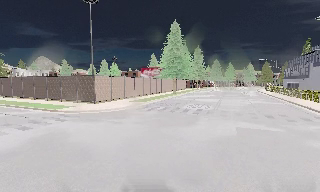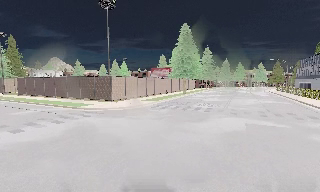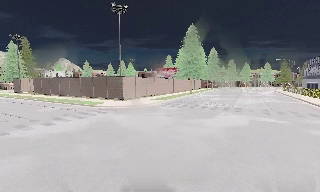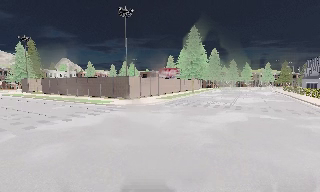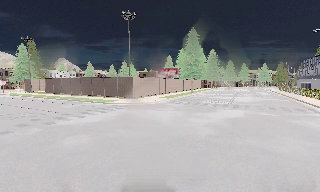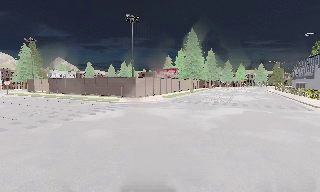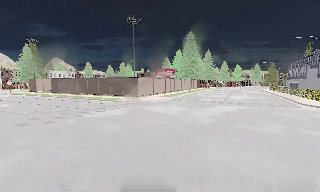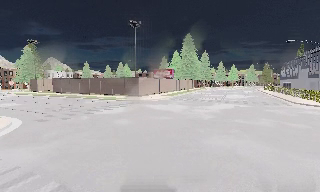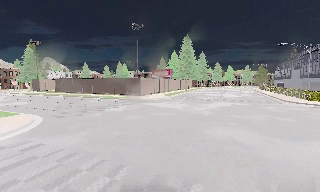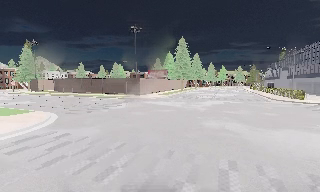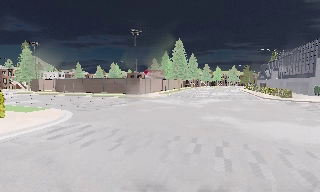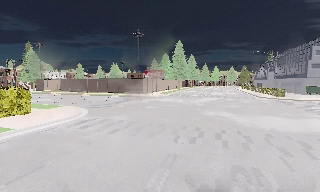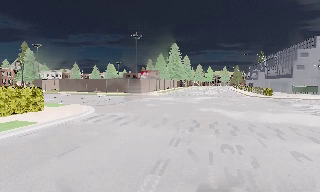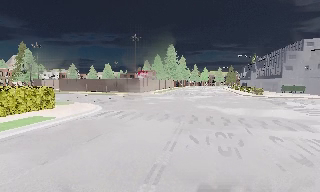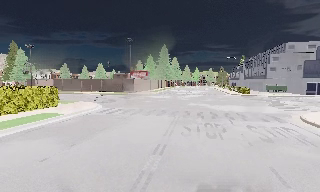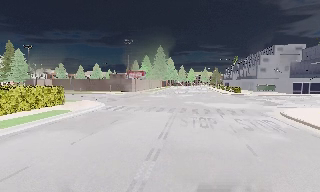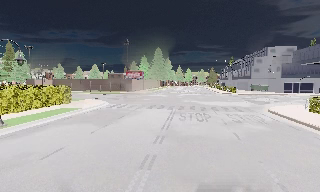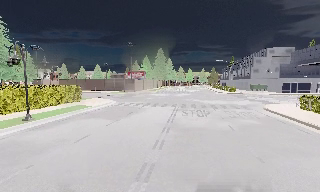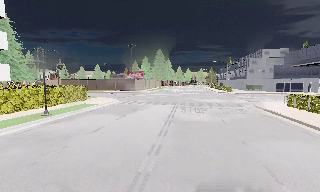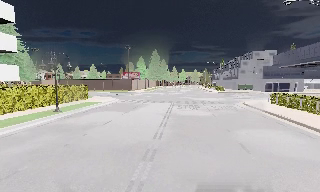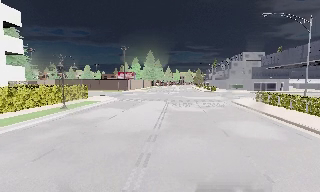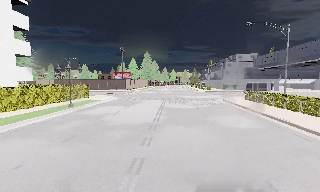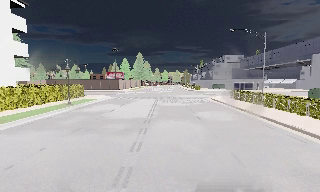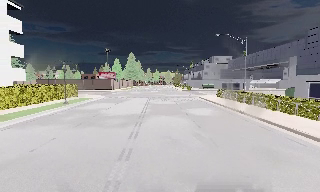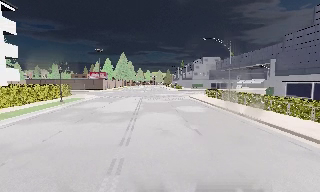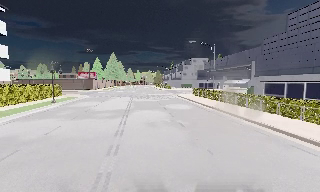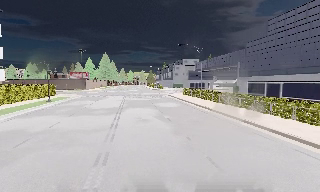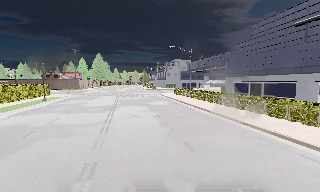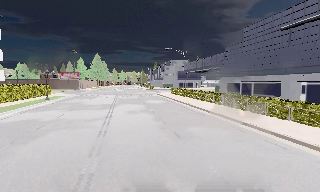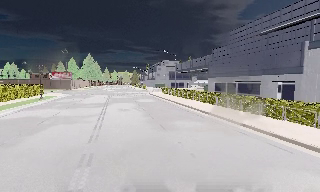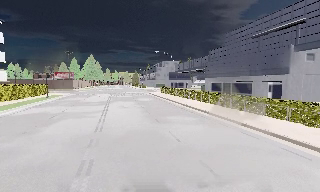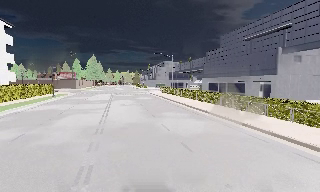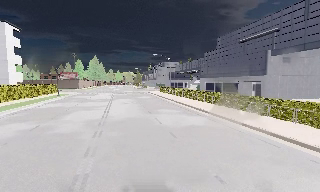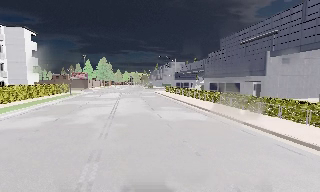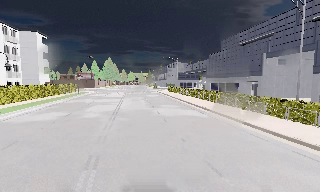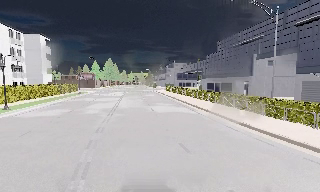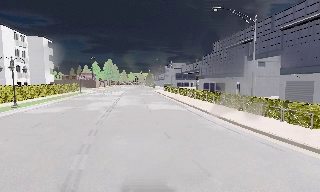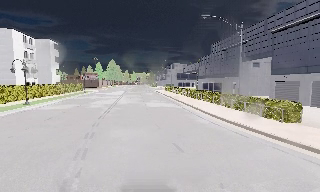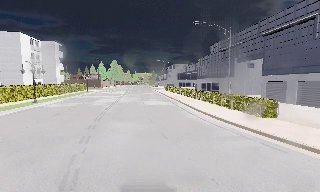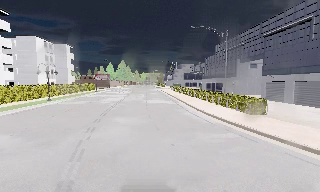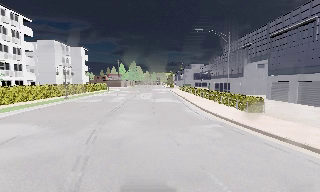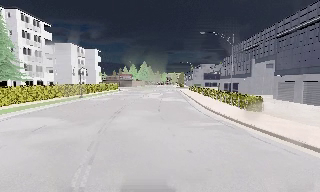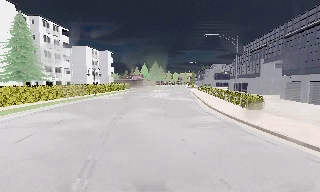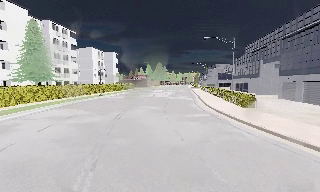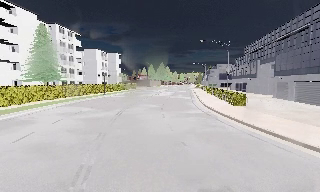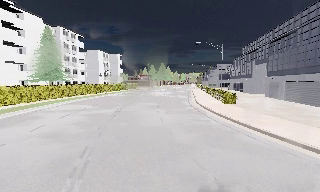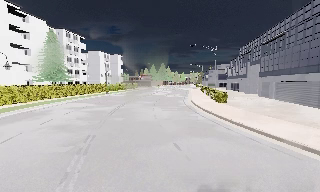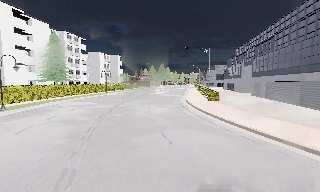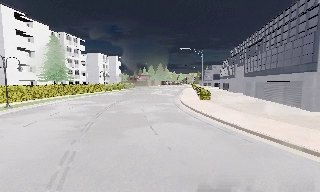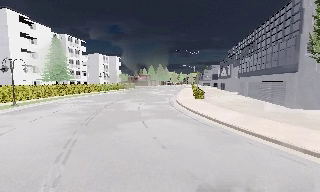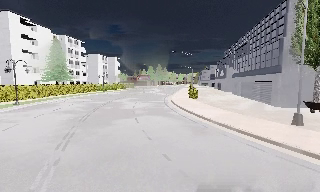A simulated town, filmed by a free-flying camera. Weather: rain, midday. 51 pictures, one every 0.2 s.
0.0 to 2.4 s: The camera travels backward and to its left, about 17 m, so what stands in front gets smaller.
2.4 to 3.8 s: The camera travels backward, about 11 m, so what stands in front gets smaller.
3.8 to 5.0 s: The camera swings to its right by about 15 degrees, and the scene slides to the left. It travels backward, about 9 m, so what stands in front gets smaller.
5.0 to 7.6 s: The camera travels backward, about 19 m, so what stands in front gets smaller.
7.6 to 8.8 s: The camera pans to its left, which is counterclockwise from overhead, by about 20 degrees. It travels backward and to its right, about 8 m, so what stands in front gets smaller.
8.8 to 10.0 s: The camera travels backward and to its right, about 8 m, so what stands in front gets smaller.
The film runs backward here.
